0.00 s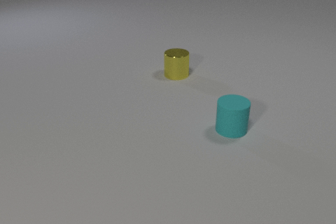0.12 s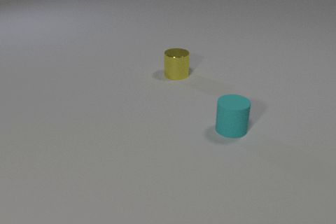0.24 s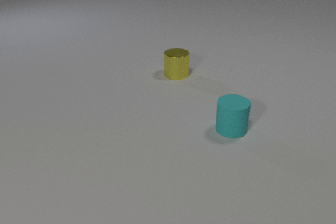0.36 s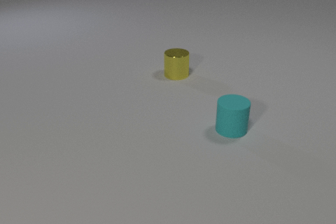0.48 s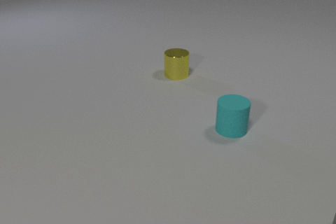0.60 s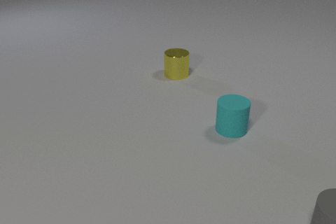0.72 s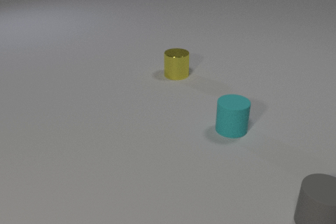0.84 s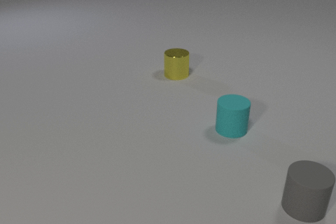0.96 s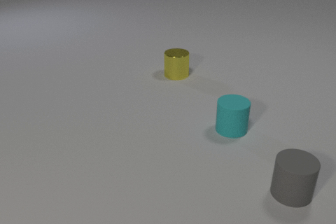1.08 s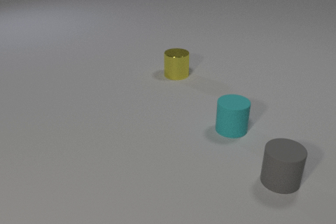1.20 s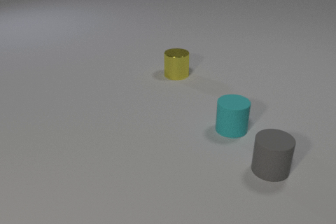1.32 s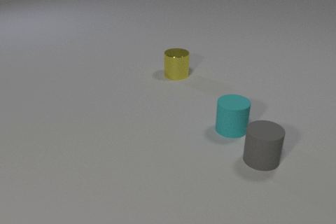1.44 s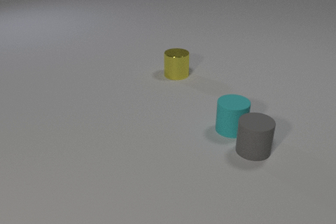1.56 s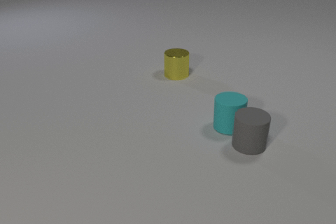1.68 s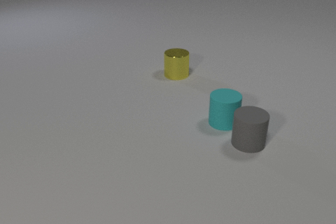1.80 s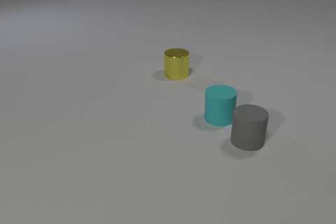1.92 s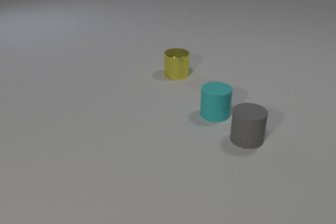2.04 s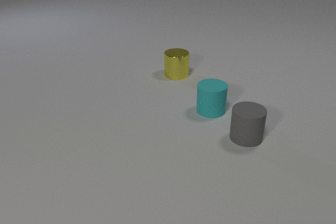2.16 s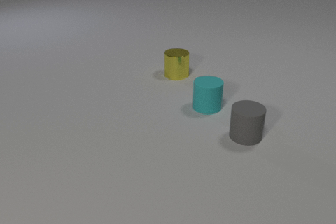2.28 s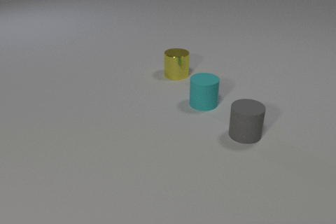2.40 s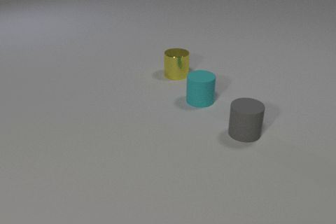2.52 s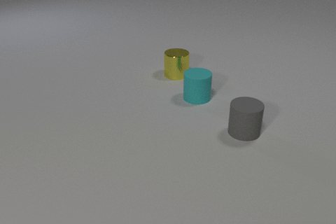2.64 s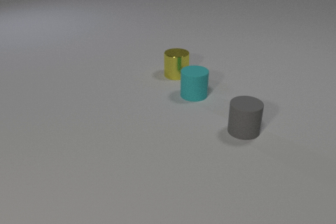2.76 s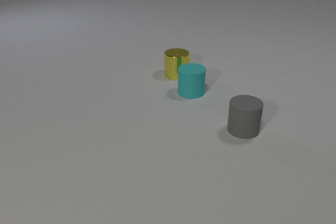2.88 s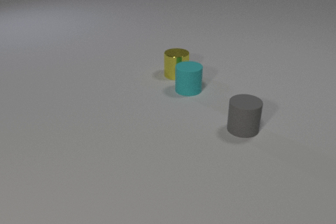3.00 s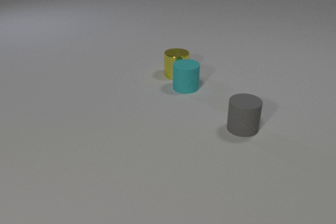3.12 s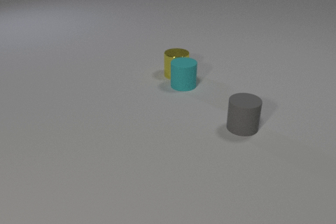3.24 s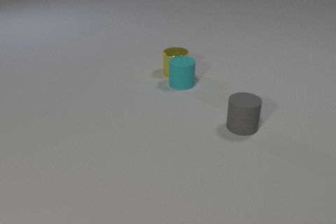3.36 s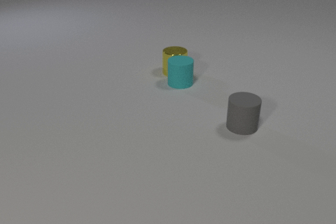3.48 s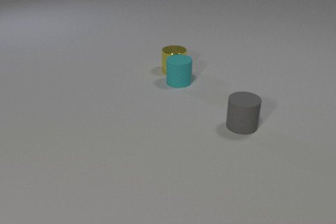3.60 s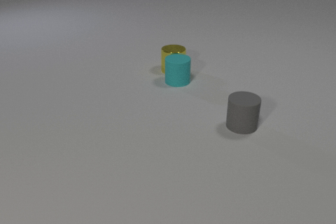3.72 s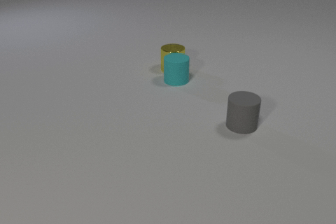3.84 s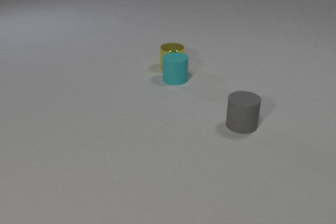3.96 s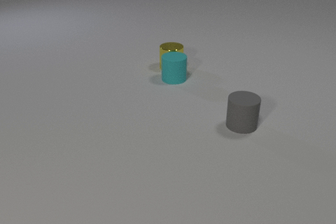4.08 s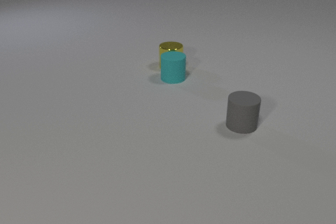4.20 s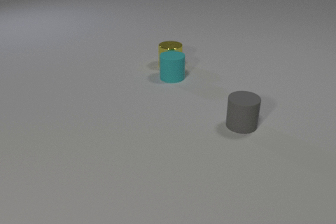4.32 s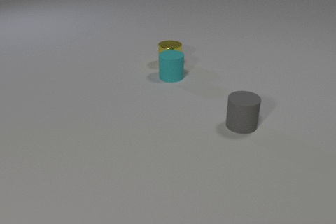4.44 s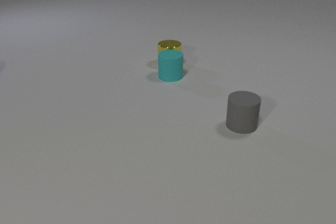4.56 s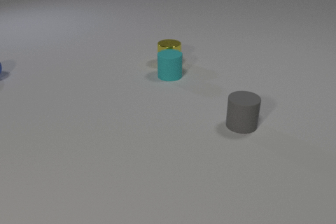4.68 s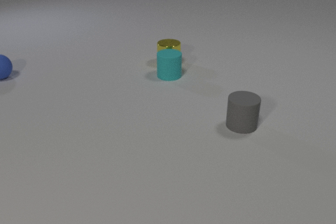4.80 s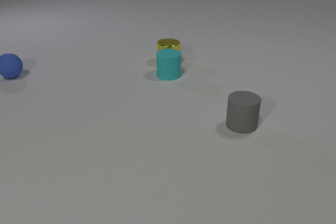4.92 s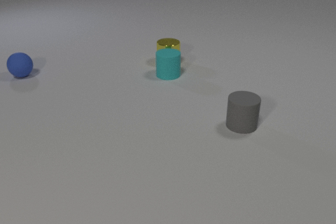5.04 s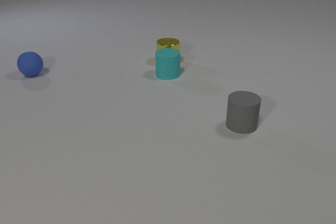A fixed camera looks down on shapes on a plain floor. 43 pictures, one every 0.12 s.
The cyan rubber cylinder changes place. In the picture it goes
away from the camera.
The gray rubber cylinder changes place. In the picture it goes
away from the camera.
0.00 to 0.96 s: The gray rubber cylinder comes in at the bottom edge, slides away from the camera and to the left.
0.96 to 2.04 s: The gray rubber cylinder slides away from the camera and to the left. The cyan rubber cylinder slides away from the camera and to the left. The gray rubber cylinder and the cyan rubber cylinder collide.
2.04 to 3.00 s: The gray rubber cylinder slides away from the camera. The cyan rubber cylinder slides away from the camera and to the left.
3.00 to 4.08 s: The cyan rubber cylinder slides away from the camera and to the left. The yellow metal cylinder slides away from the camera. The cyan rubber cylinder and the yellow metal cylinder collide.
4.08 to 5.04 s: The cyan rubber cylinder slides away from the camera and to the left. The yellow metal cylinder slides away from the camera. The blue rubber sphere comes in at the left edge, rolls to the right.
What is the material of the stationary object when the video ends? rubber.
What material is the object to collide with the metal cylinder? rubber.
How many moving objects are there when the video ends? 3.
